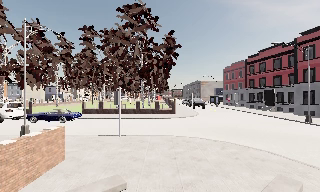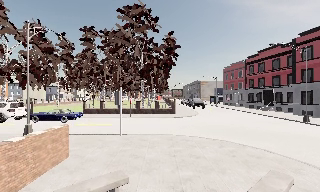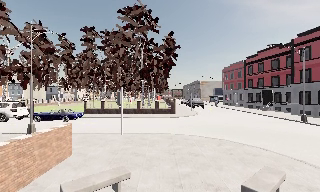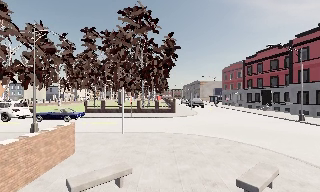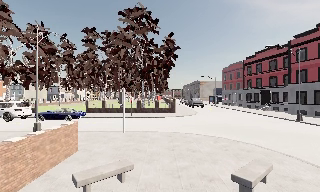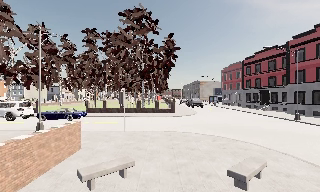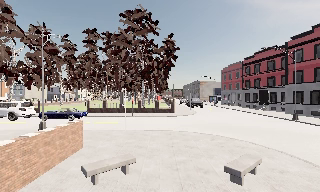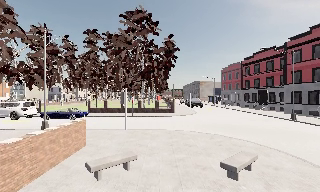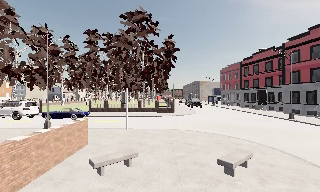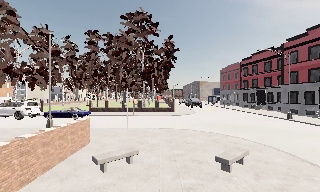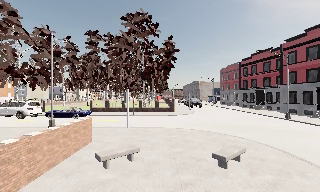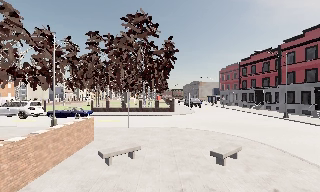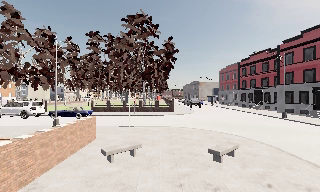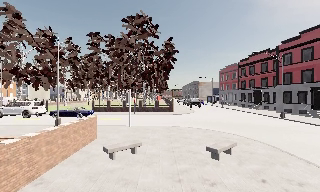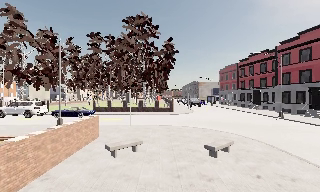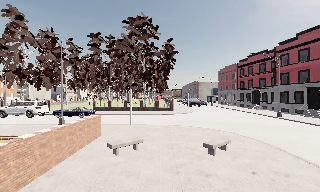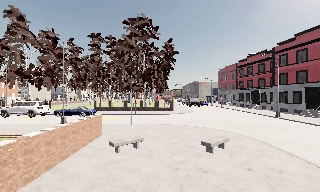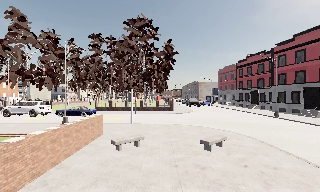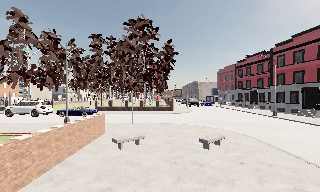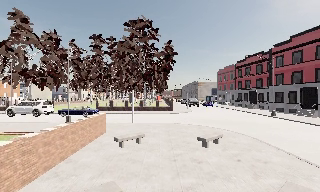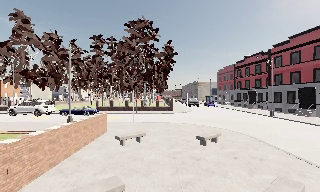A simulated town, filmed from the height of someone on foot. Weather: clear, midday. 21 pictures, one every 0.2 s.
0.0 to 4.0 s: The camera travels backward, about 5 m, so what stands in front gets smaller.
The film runs backward here.
